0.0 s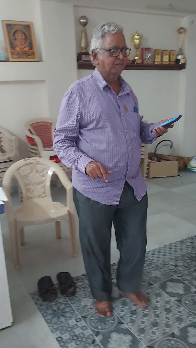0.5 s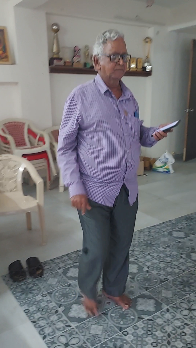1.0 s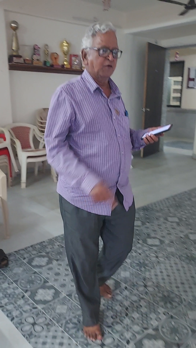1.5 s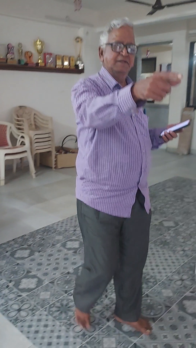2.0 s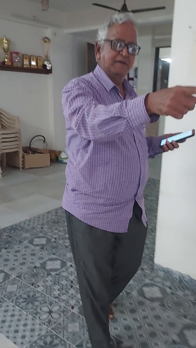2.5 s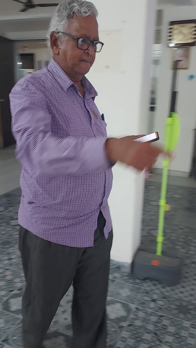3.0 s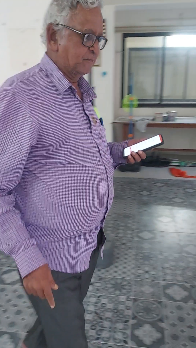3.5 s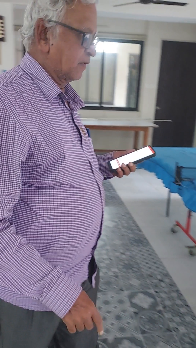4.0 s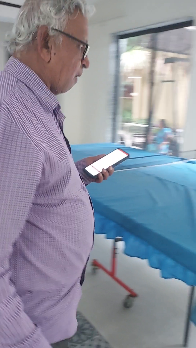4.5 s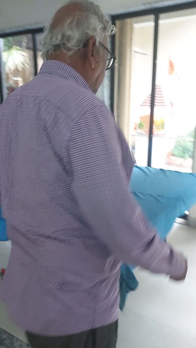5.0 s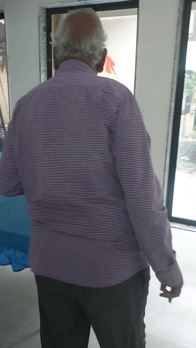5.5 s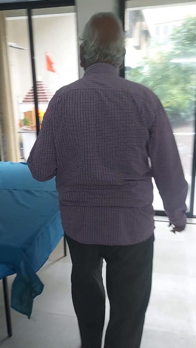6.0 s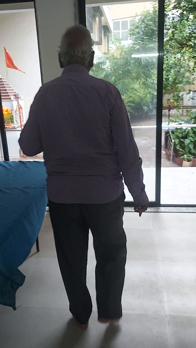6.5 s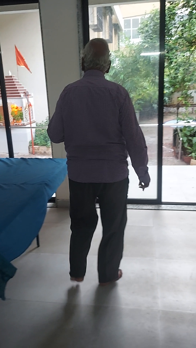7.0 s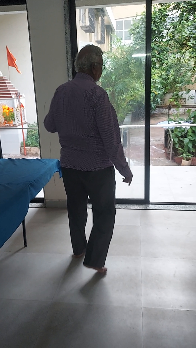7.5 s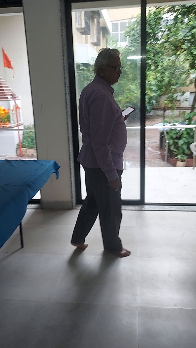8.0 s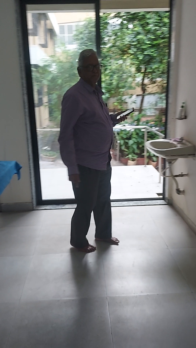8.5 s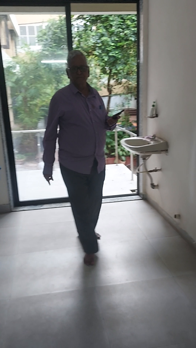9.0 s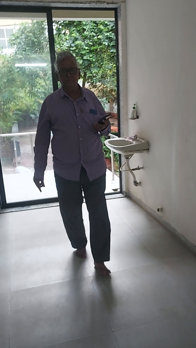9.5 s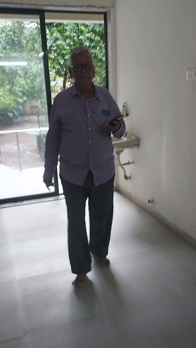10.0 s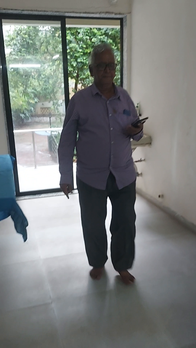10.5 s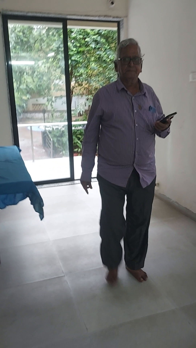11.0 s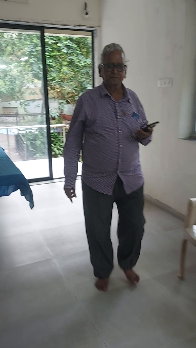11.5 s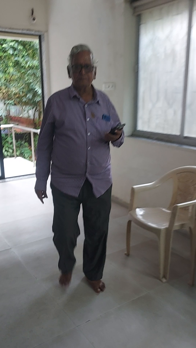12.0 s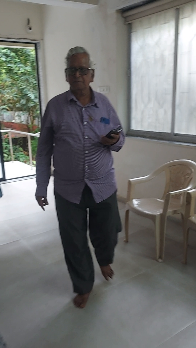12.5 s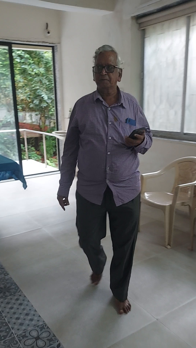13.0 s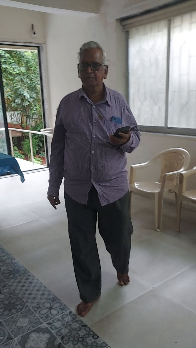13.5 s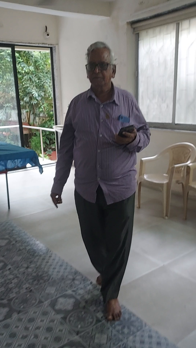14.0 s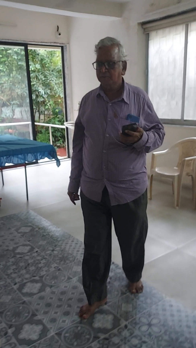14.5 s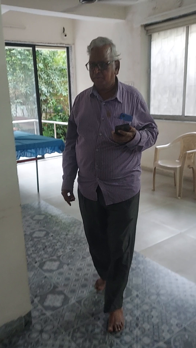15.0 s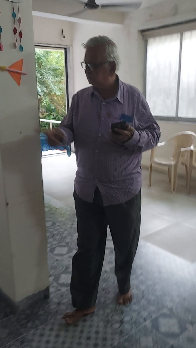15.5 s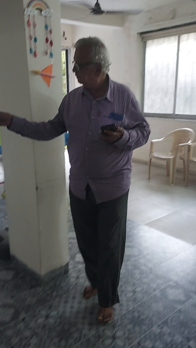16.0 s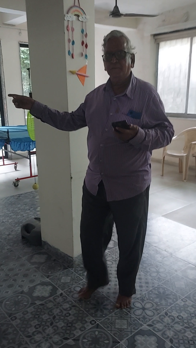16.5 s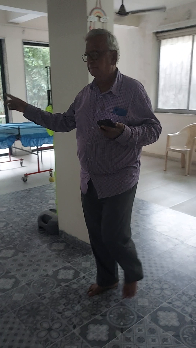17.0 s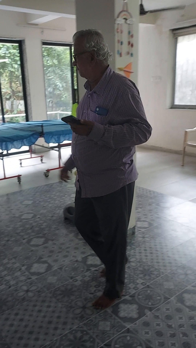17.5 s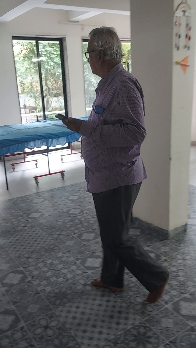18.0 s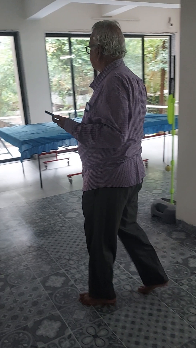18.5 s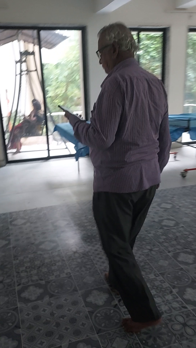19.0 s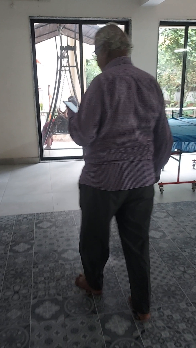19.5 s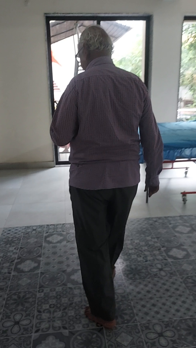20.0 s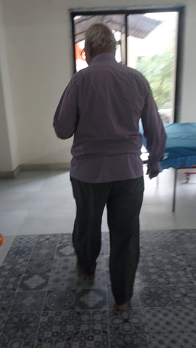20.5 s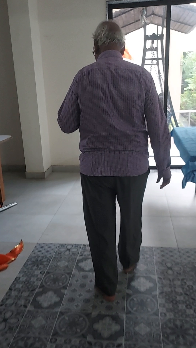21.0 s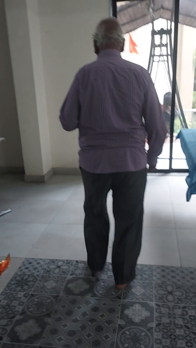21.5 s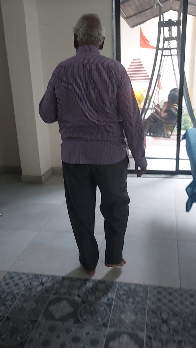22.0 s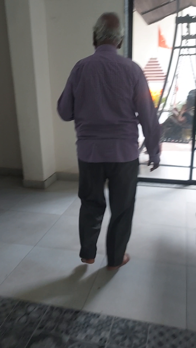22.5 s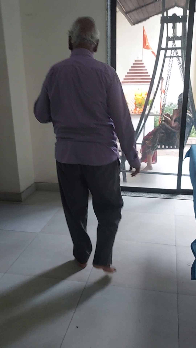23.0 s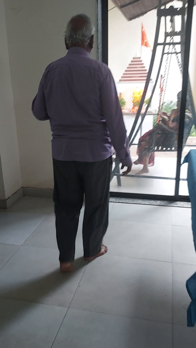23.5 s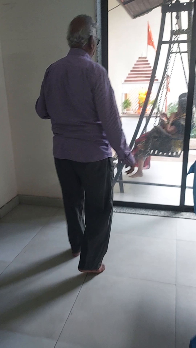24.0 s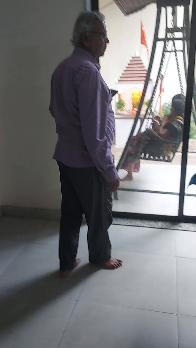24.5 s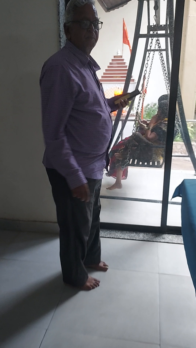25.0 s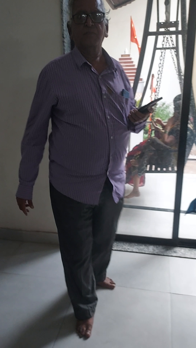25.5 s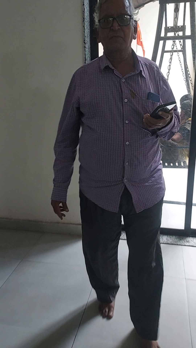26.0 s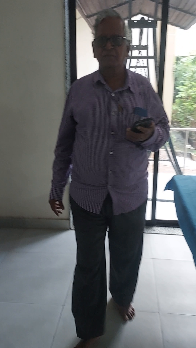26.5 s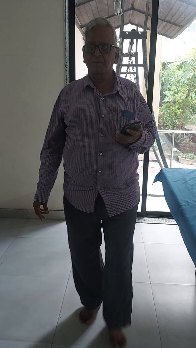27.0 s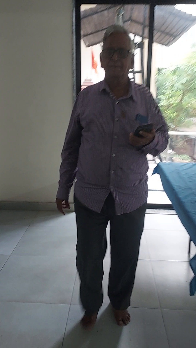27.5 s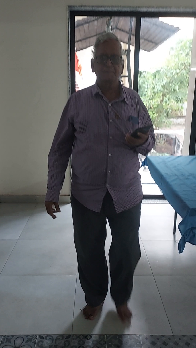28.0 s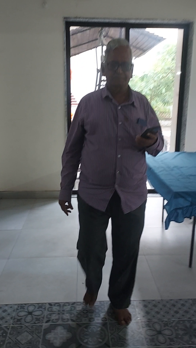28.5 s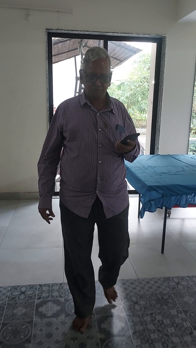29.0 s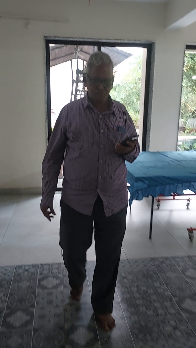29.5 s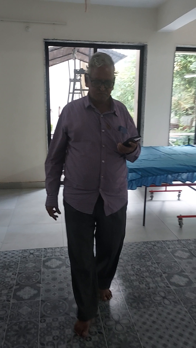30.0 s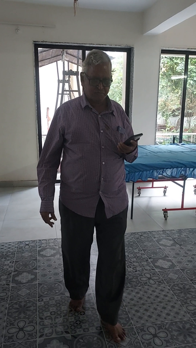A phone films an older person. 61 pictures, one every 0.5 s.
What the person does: Walking.
